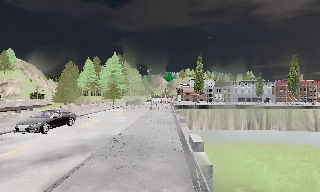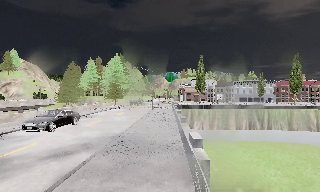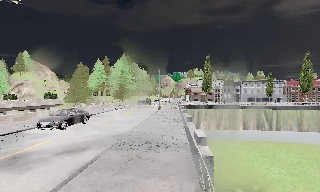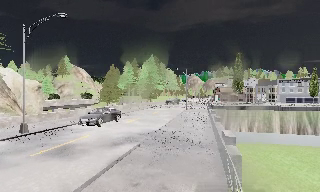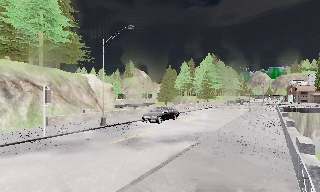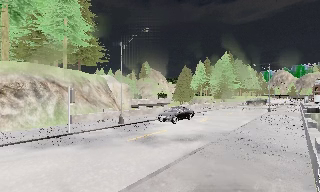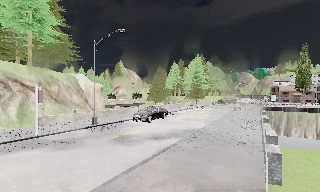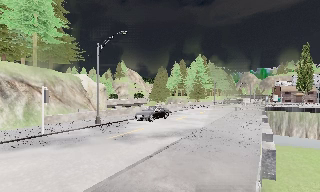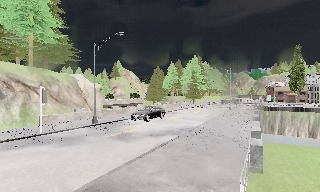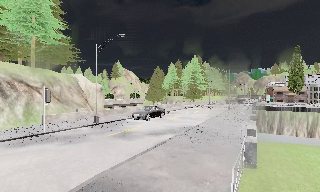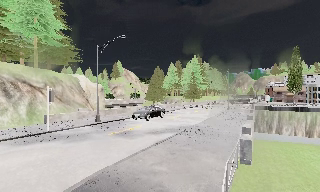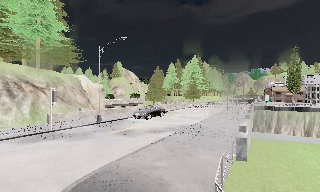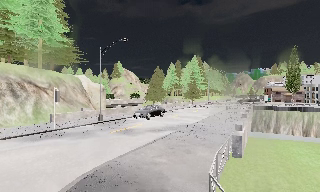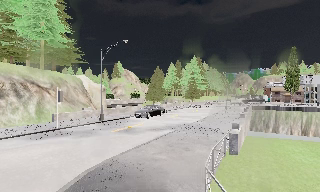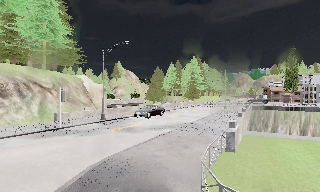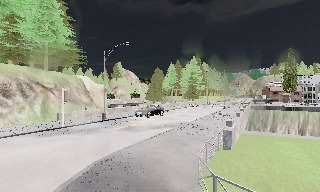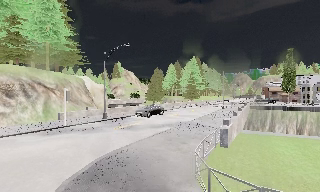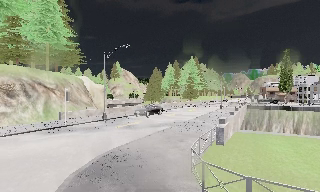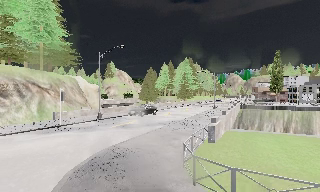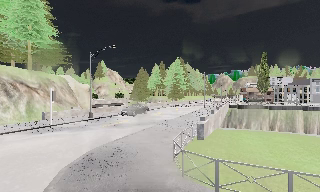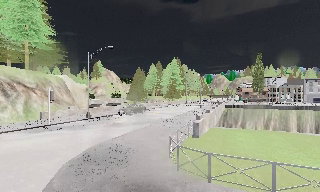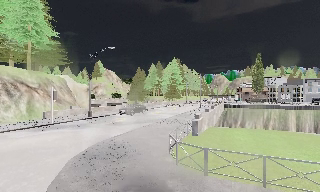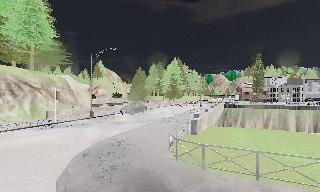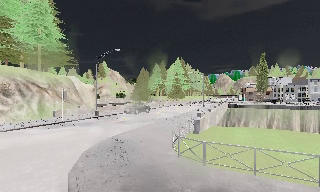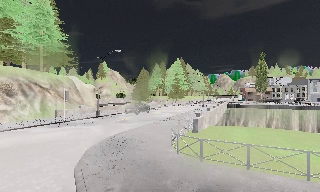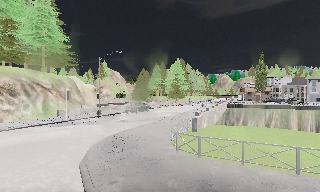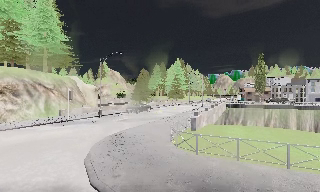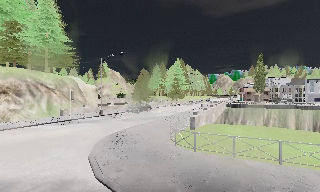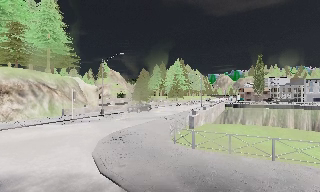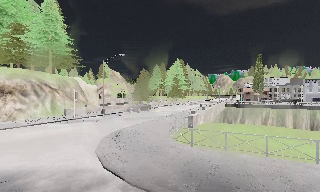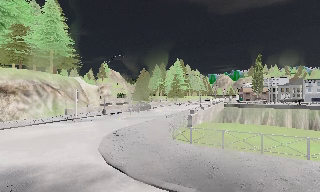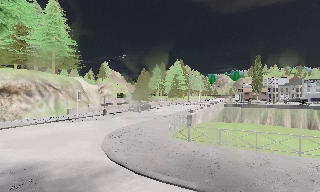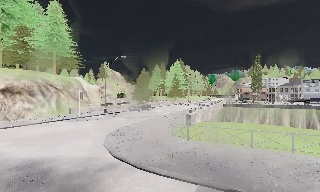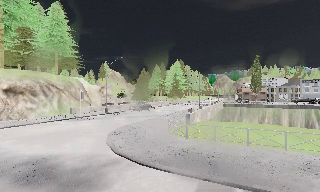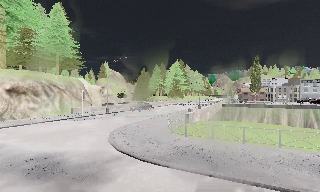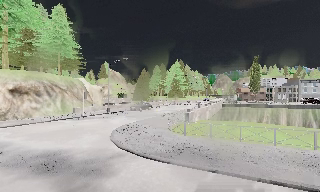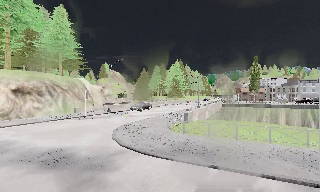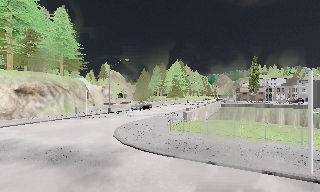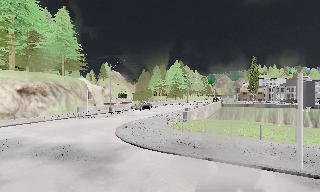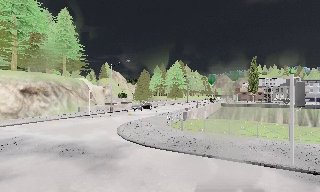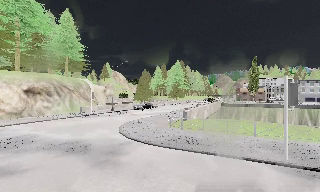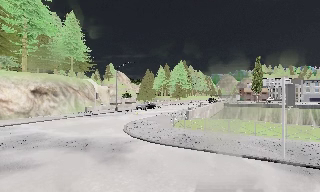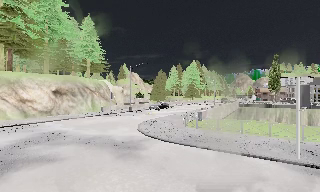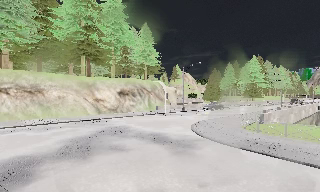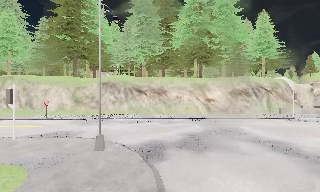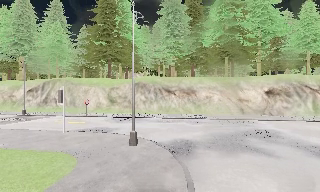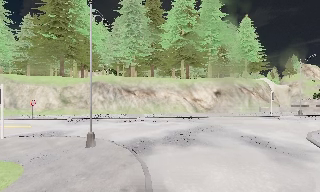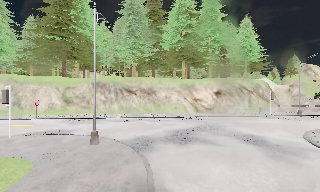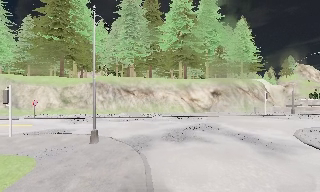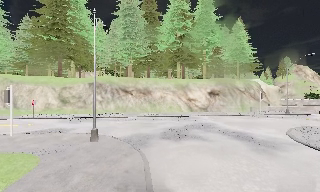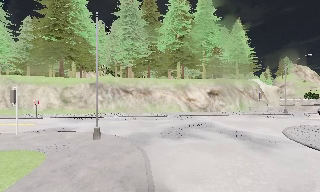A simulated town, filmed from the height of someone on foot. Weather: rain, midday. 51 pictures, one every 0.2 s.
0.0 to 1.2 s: The scene slides to the right, as the camera pans about 30 degrees to its left. It travels backward, about 2 m, so what stands in front gets smaller.
1.2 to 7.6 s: The camera travels backward, about 11 m, so what stands in front gets smaller.
7.6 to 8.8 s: The camera pans to its left, which is counterclockwise from overhead, by about 60 degrees. It travels backward, about 2 m.
8.8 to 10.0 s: The camera travels backward, about 2 m, so what stands in front gets smaller.
The film runs backward here.
